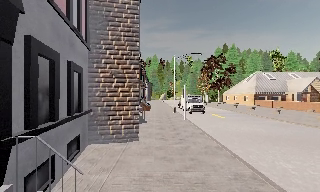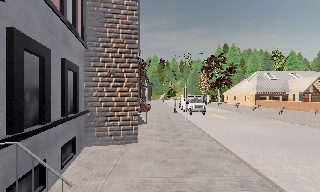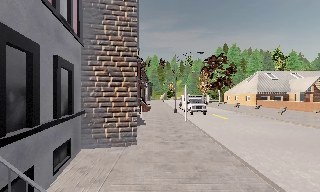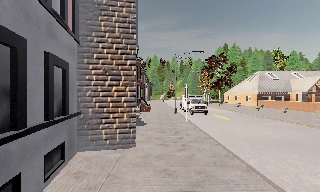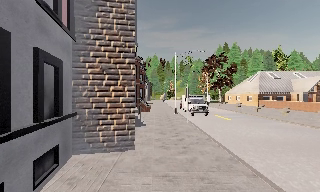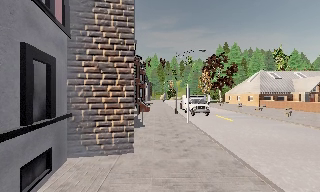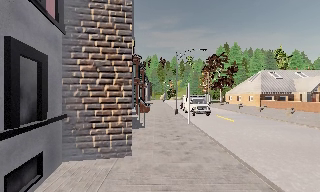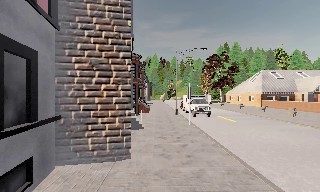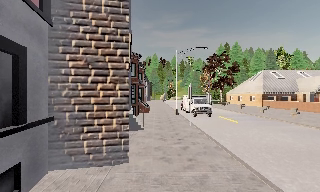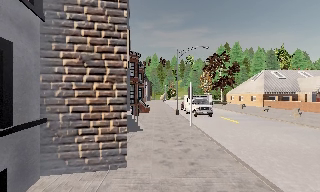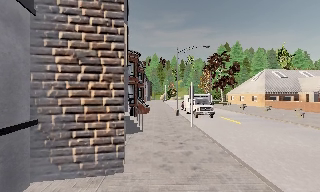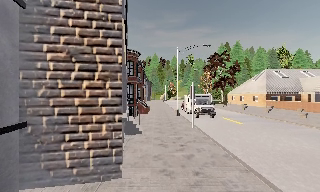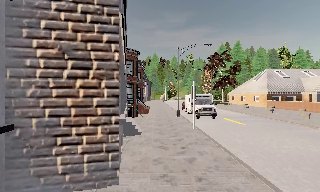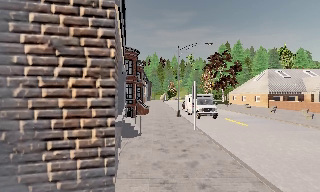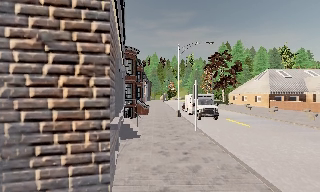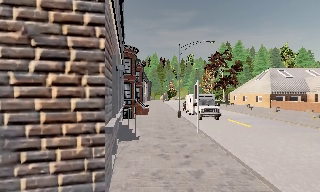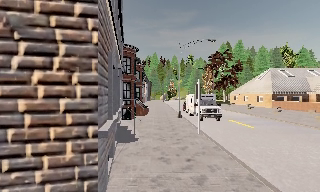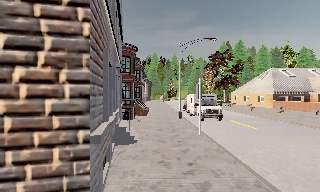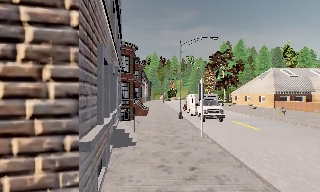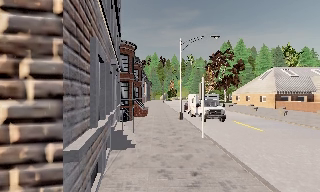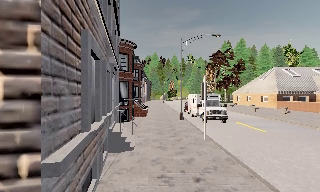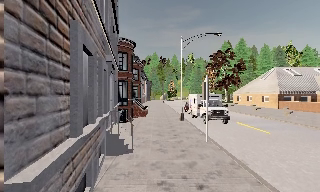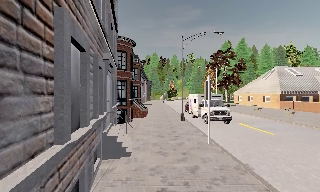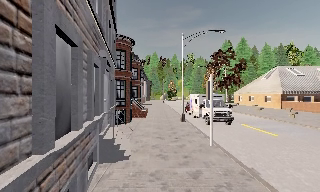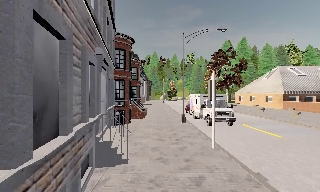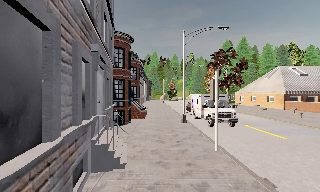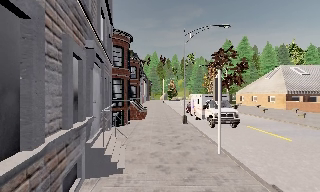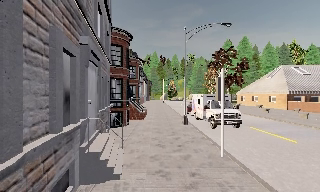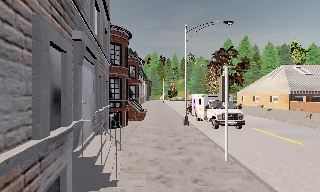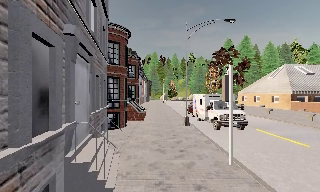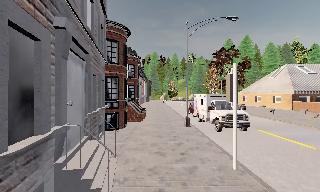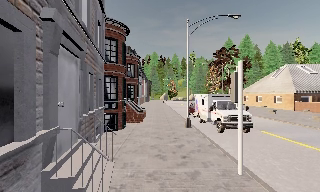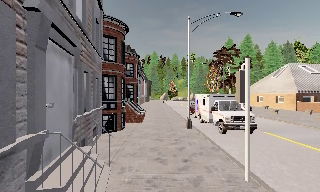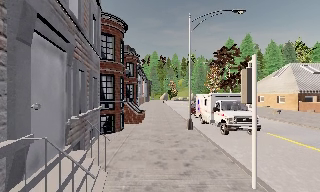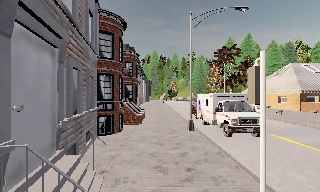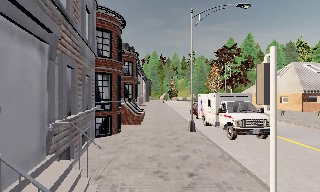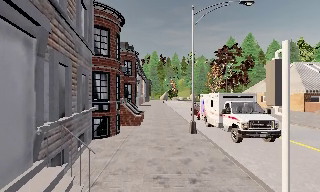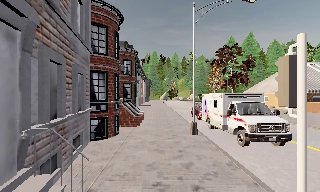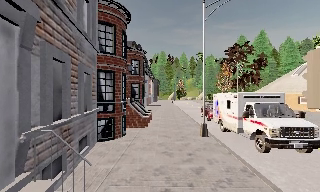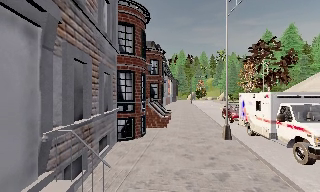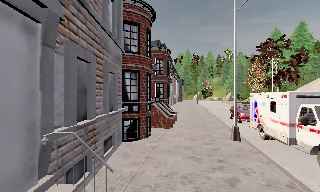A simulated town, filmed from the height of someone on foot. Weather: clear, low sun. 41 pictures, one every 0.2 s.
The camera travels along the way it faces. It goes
forward.
0.0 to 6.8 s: The camera travels forward, about 11 m, so what stands in front looms larger.
6.8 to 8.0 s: The camera pans to its left, which is counterclockwise from overhead, by about 10 degrees. It travels forward, about 1.5 m, so what stands in front looms larger.
The film runs forward here.
